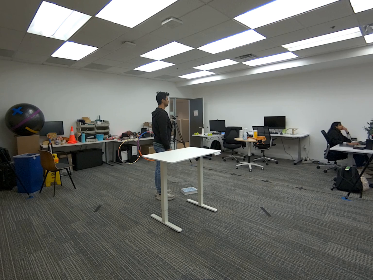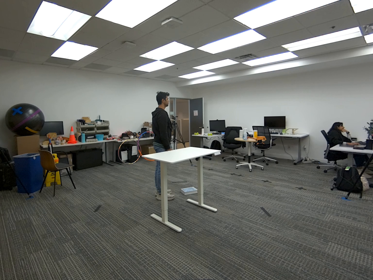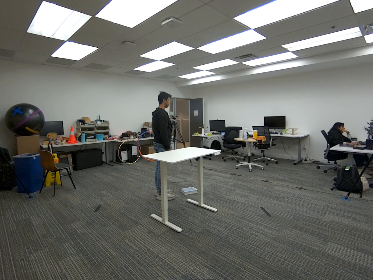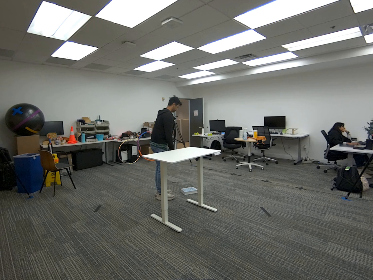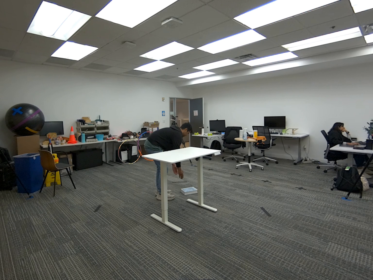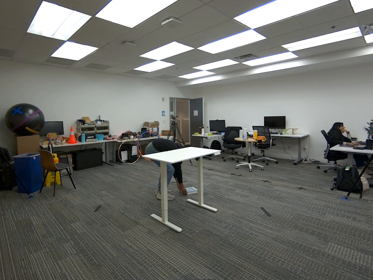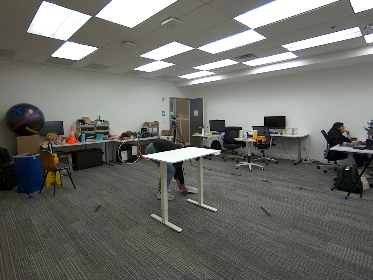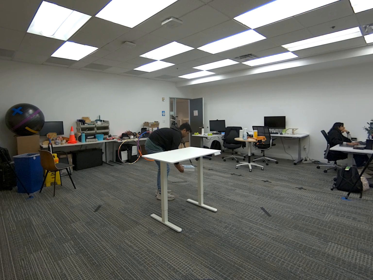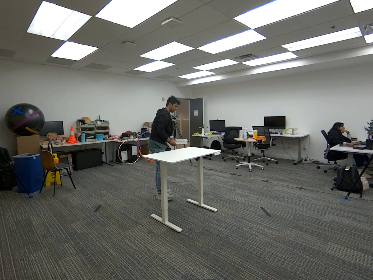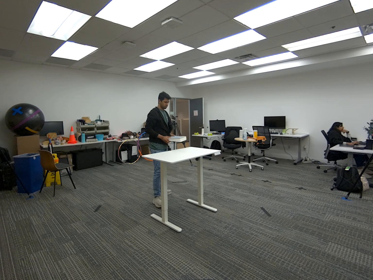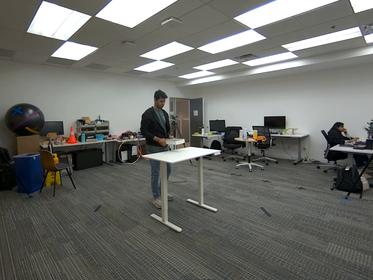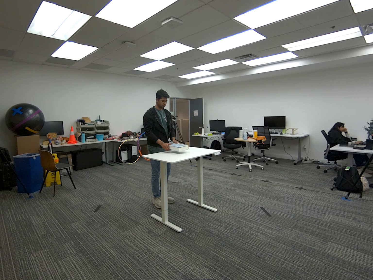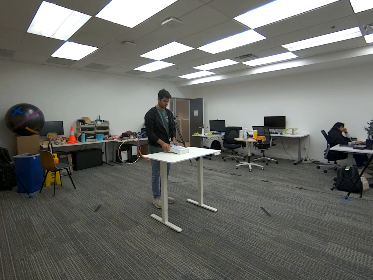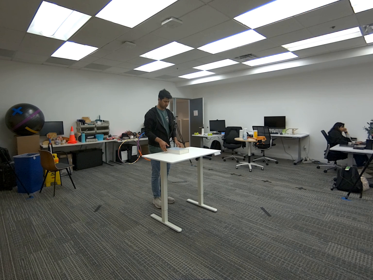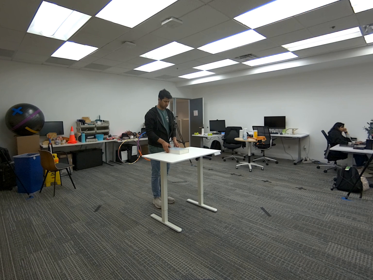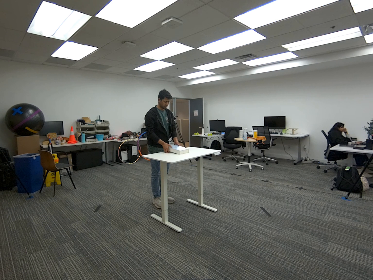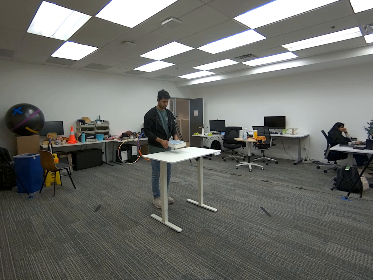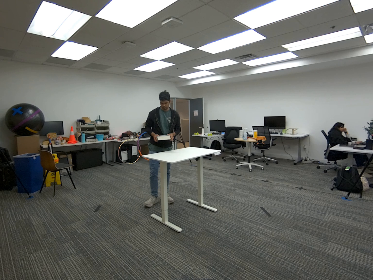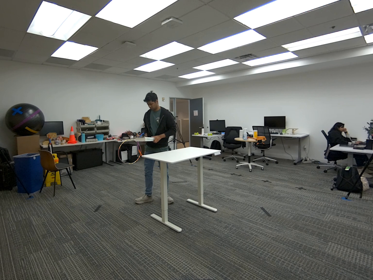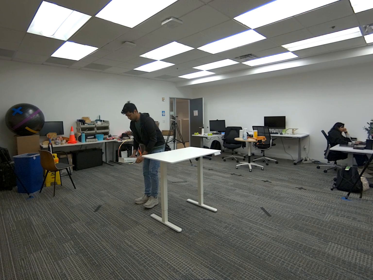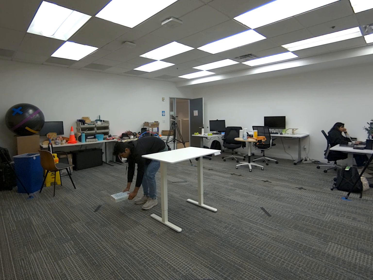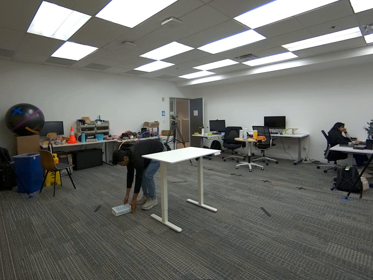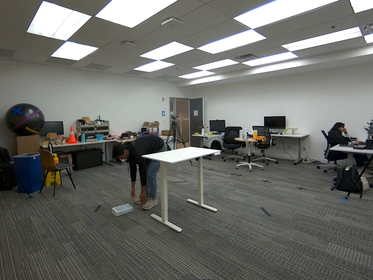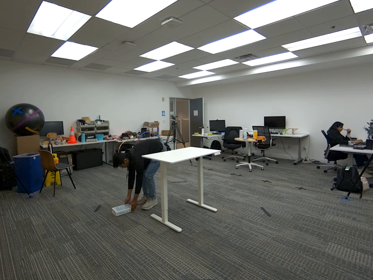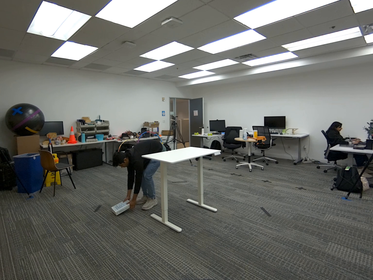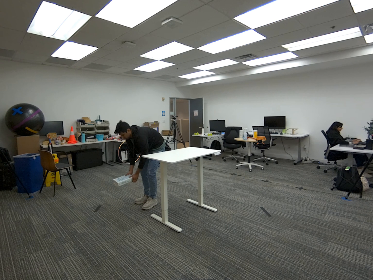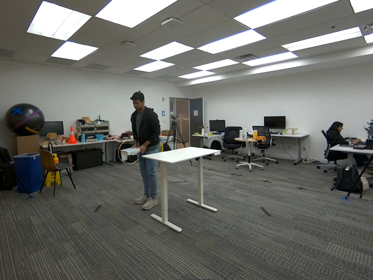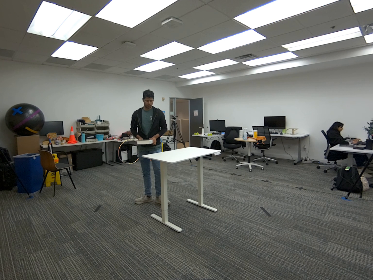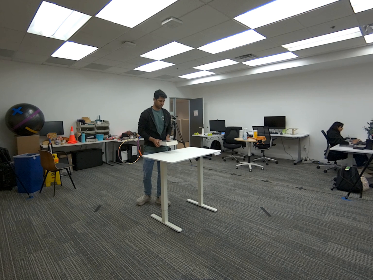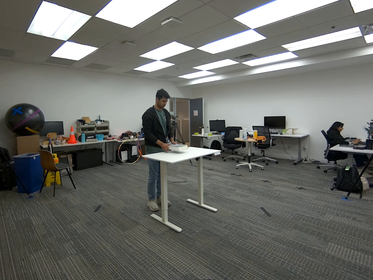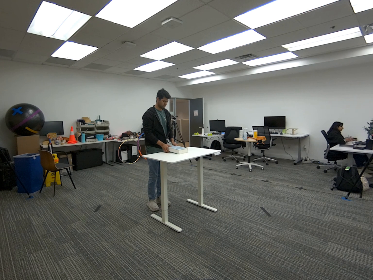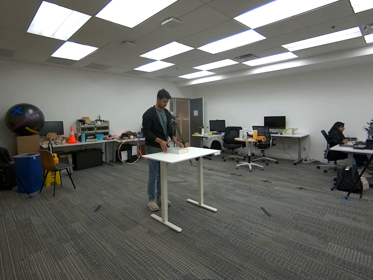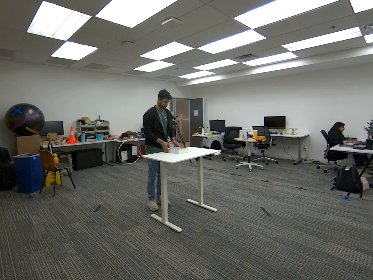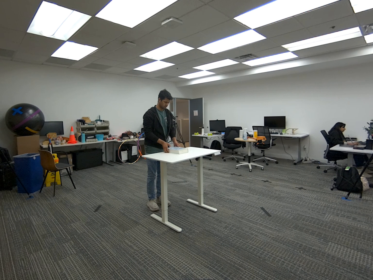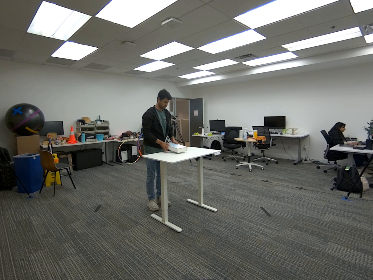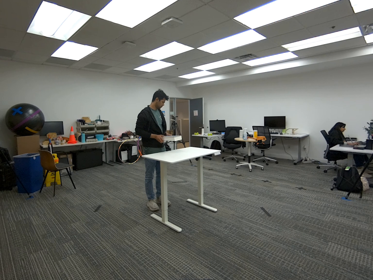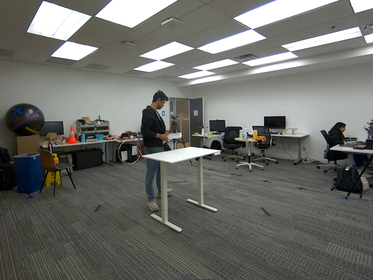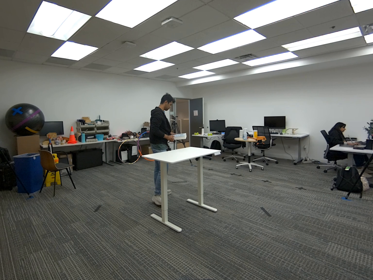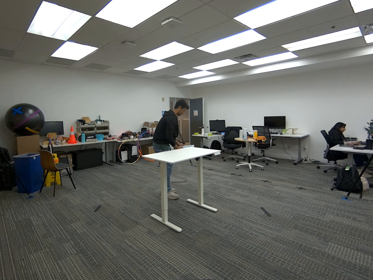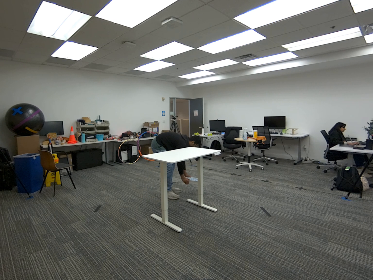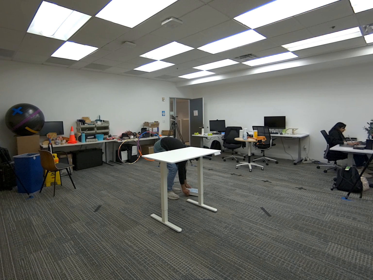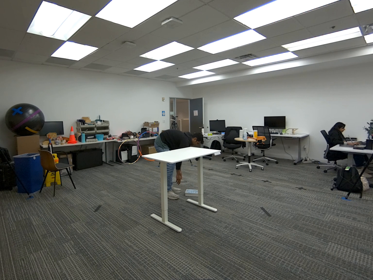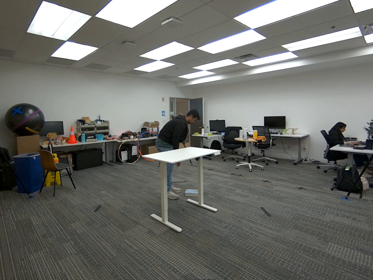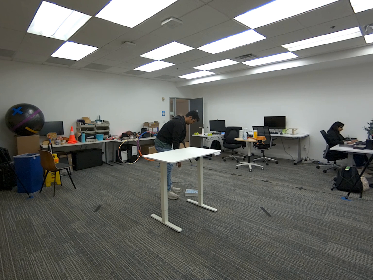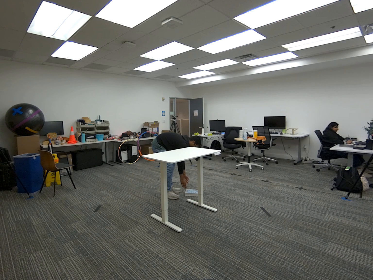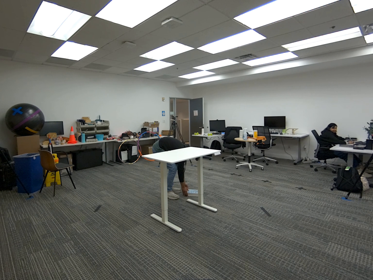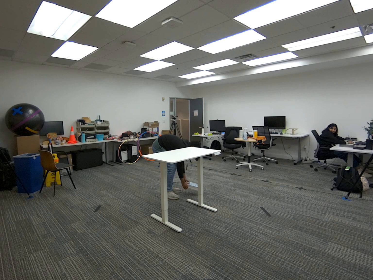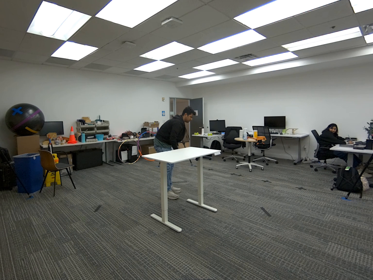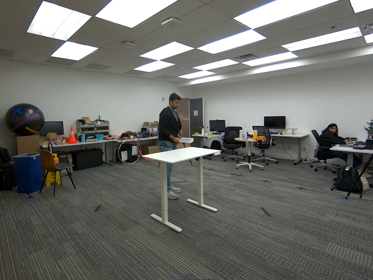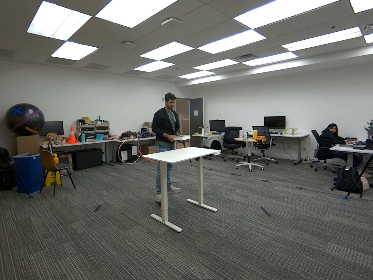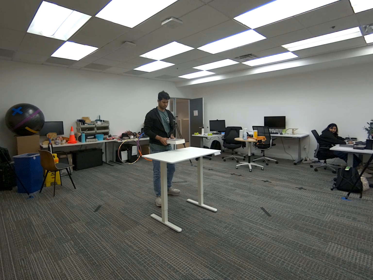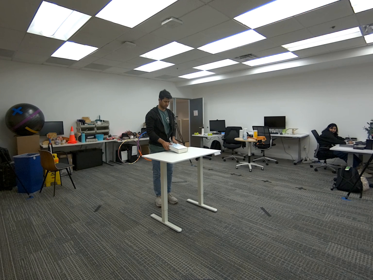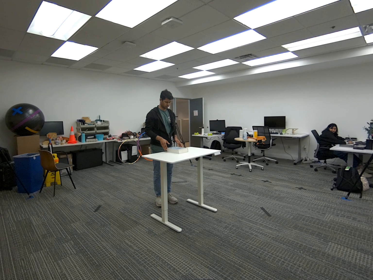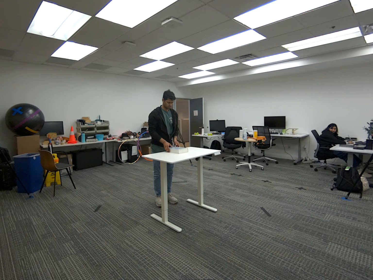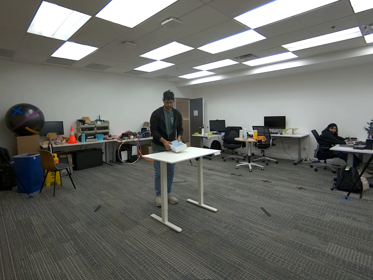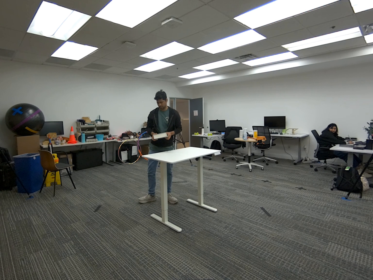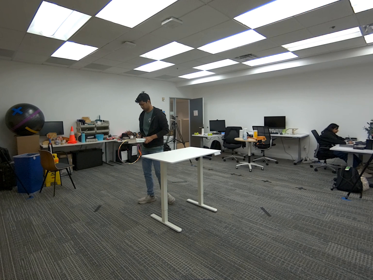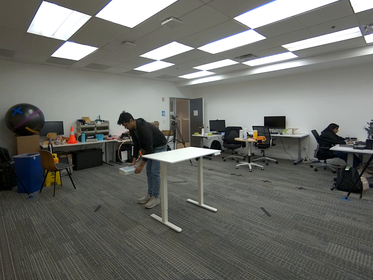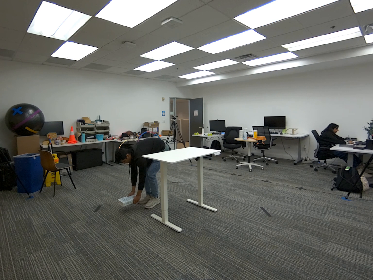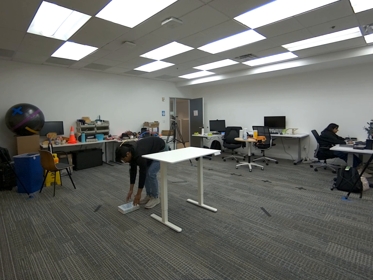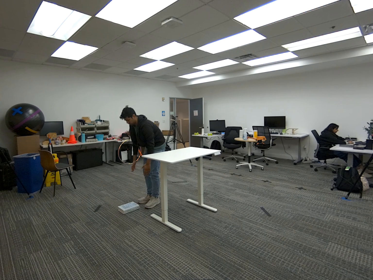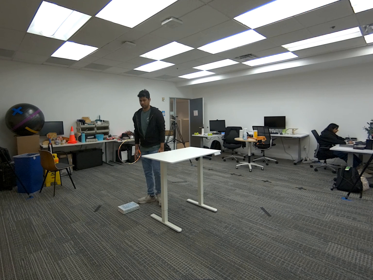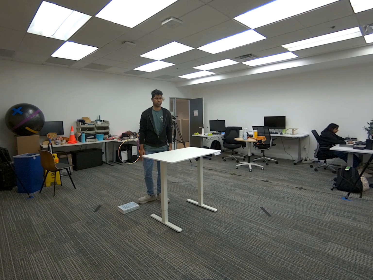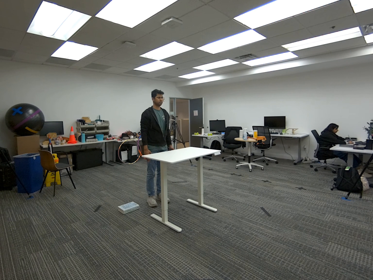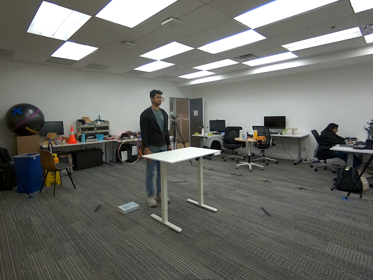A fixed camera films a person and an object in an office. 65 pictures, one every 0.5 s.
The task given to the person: Walk to the light blue book on the floor, pick it up with both hands and place the light blue book on top of the white desk.
